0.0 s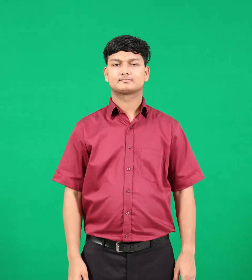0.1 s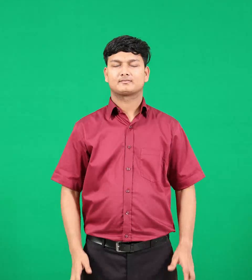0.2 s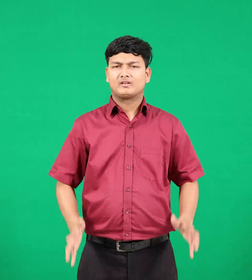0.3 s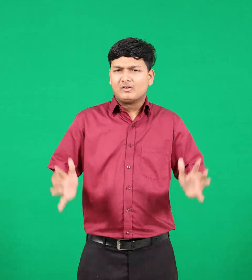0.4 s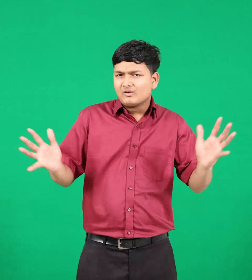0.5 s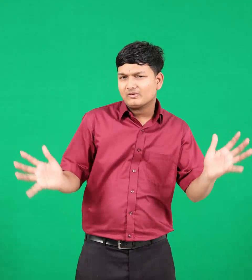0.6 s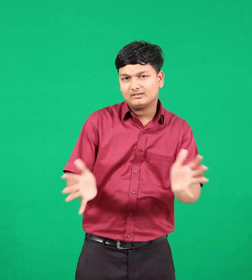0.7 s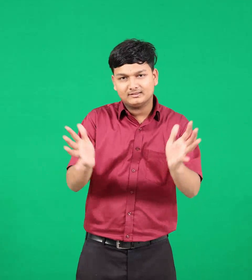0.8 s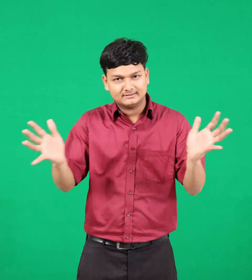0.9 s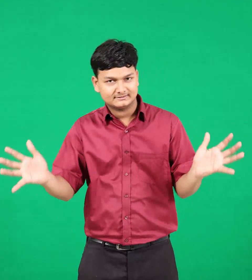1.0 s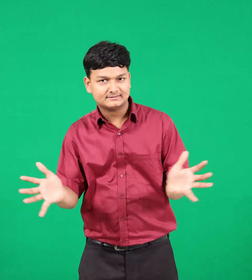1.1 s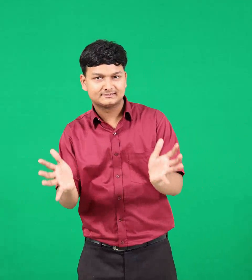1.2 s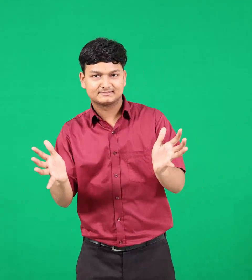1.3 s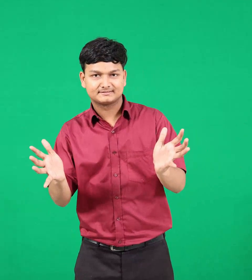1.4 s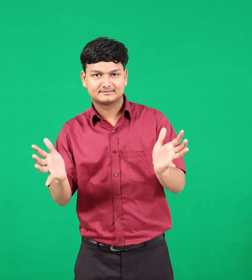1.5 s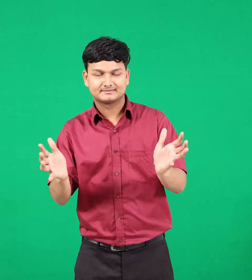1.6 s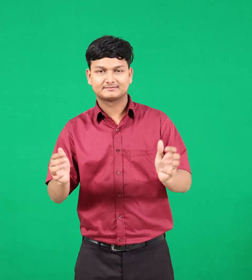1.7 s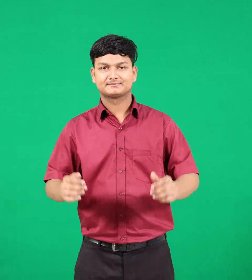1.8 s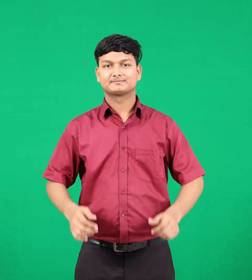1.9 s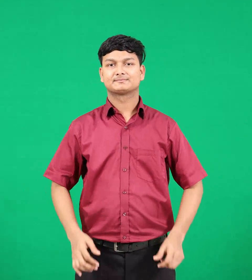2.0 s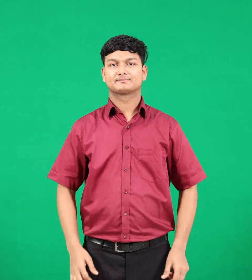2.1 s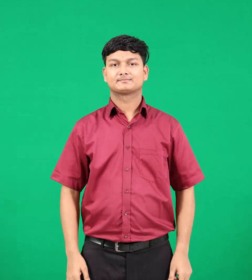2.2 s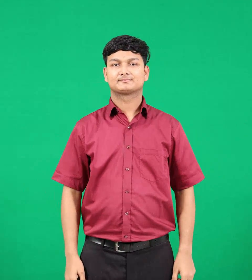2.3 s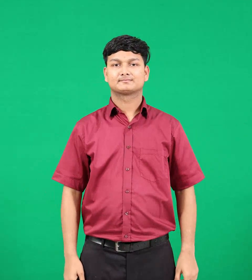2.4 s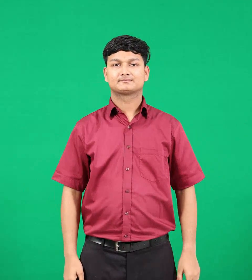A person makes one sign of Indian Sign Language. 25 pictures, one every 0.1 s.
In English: encourage
